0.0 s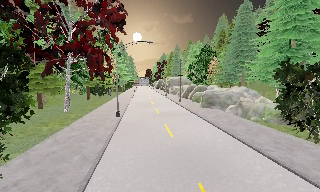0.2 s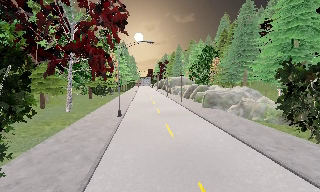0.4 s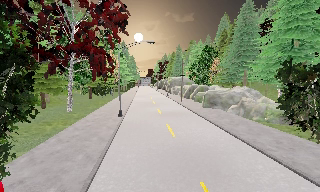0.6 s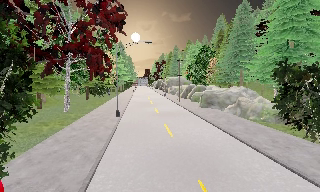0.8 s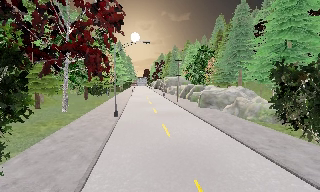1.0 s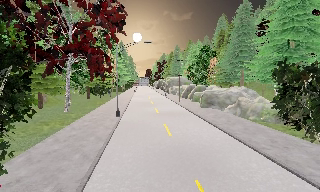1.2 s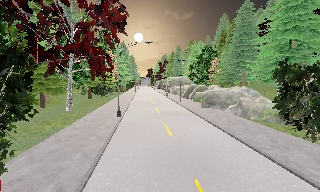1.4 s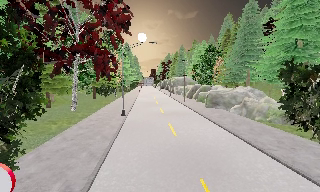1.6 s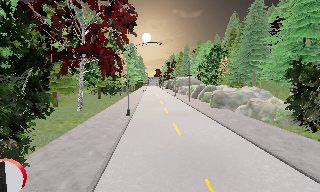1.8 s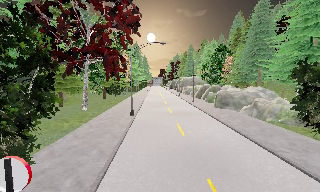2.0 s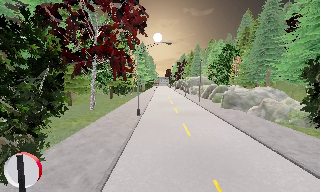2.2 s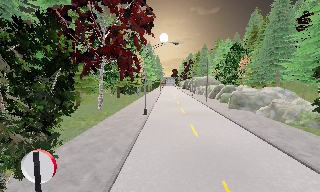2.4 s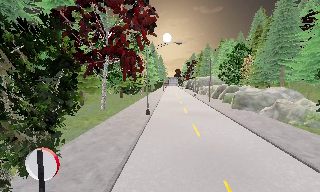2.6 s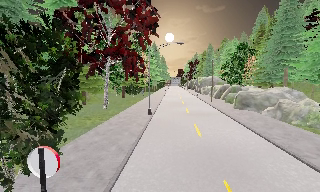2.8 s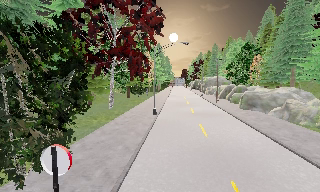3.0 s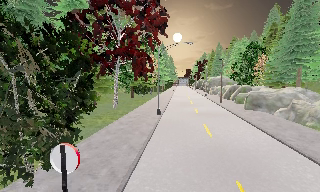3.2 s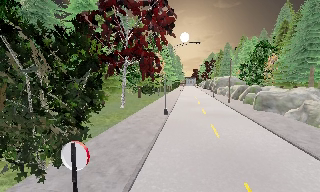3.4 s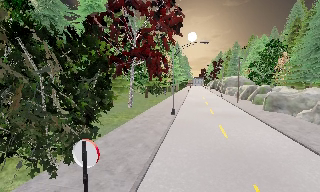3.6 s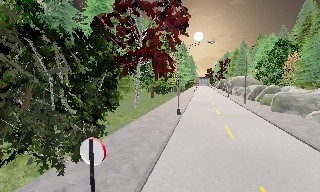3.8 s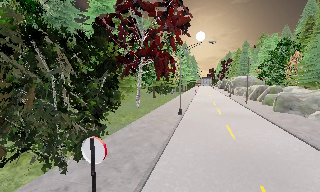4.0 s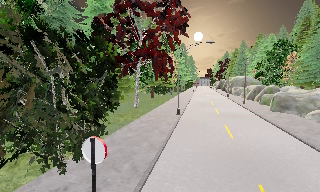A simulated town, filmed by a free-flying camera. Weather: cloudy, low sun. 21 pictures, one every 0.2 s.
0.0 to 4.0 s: The camera pans to its left, which is counterclockwise from overhead, by about 20 degrees. It travels backward, about 1 m, so what stands in front gets smaller.
The film runs forward here.
